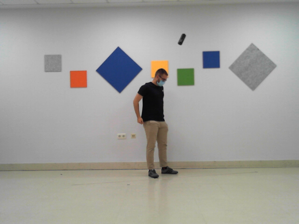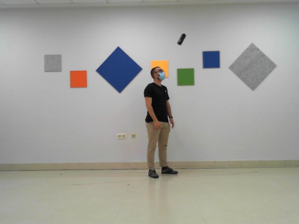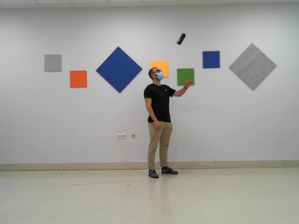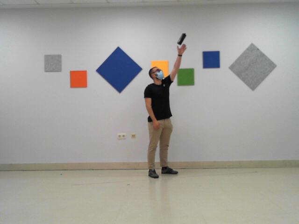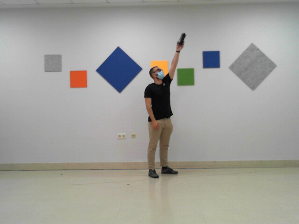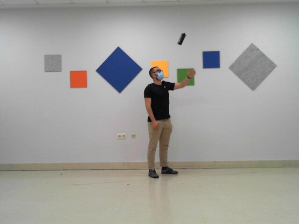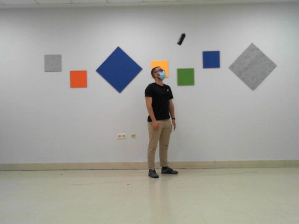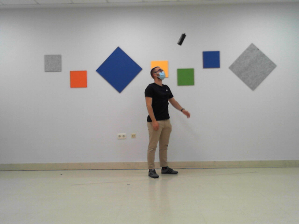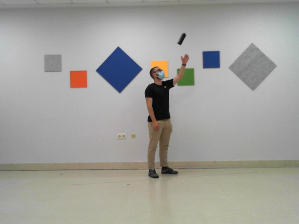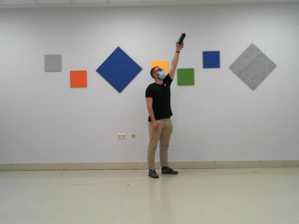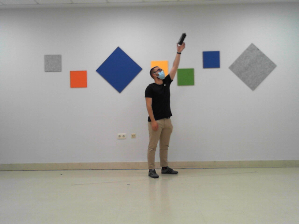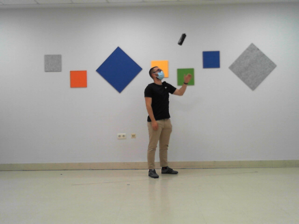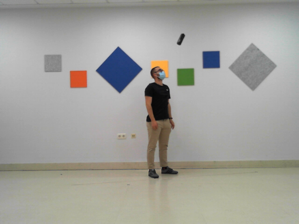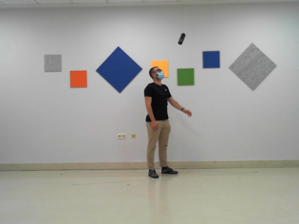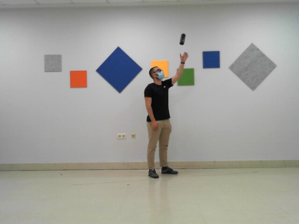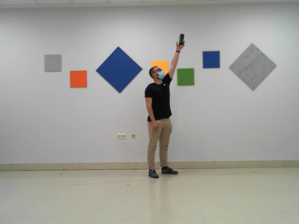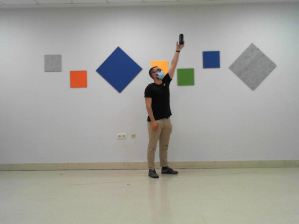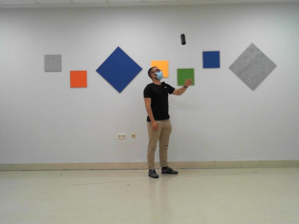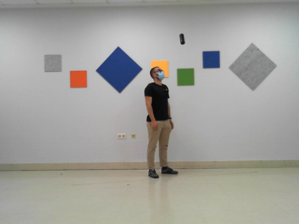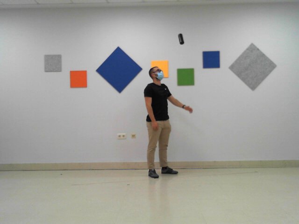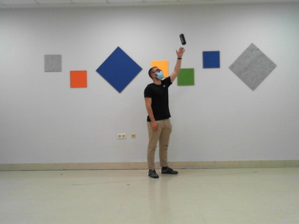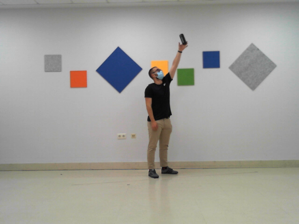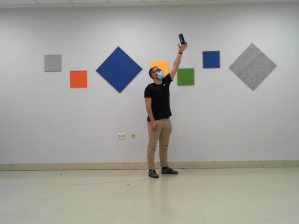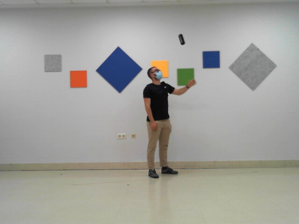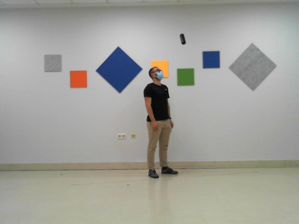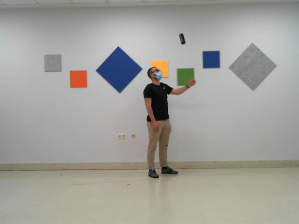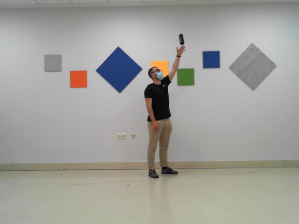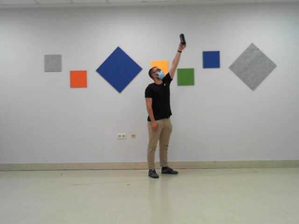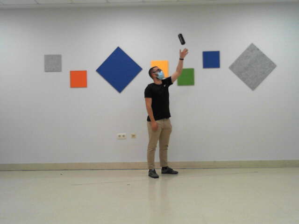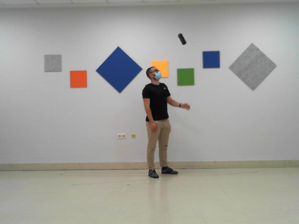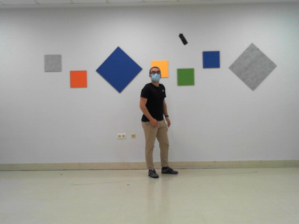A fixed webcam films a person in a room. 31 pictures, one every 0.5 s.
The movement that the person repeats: Reach up for a bottle in a high position, left hand.
